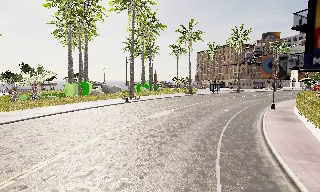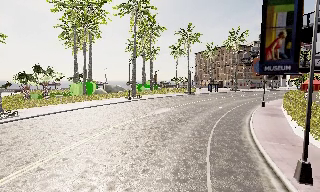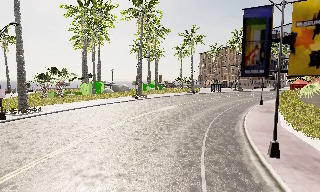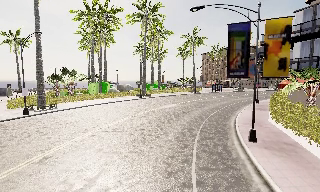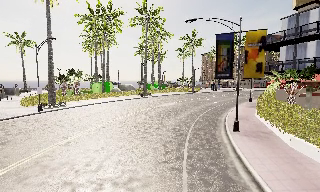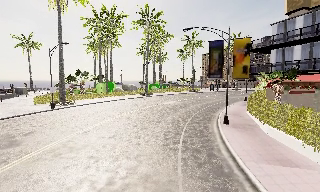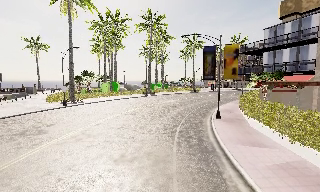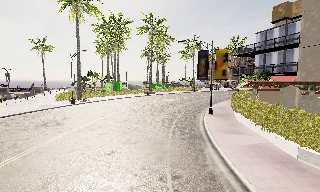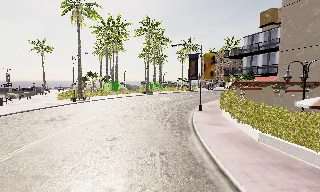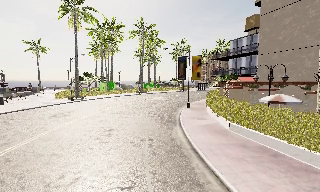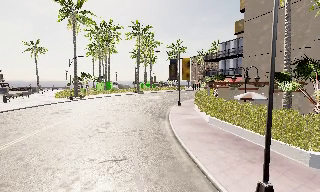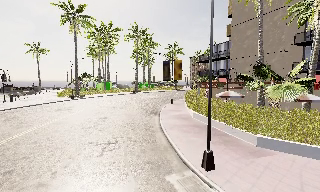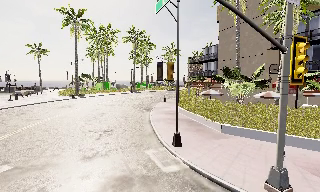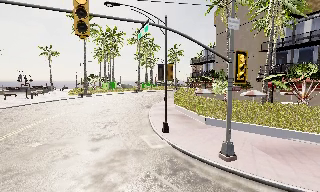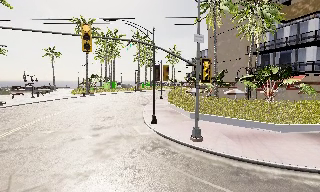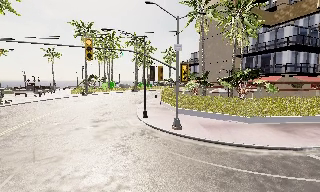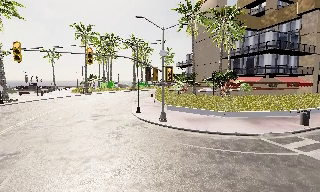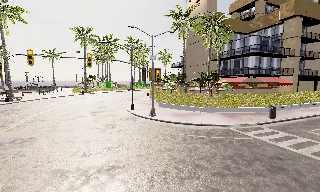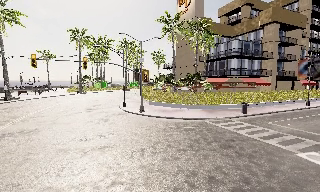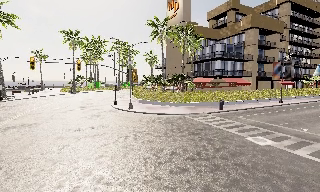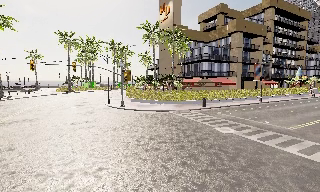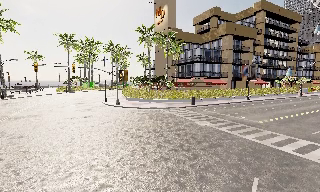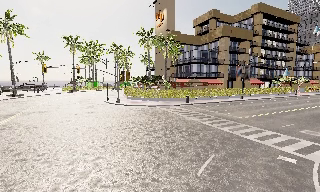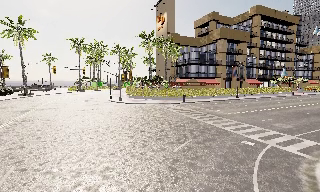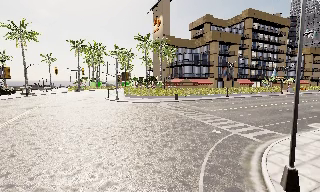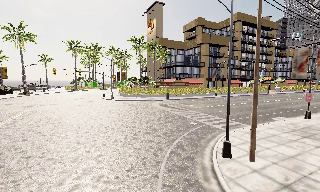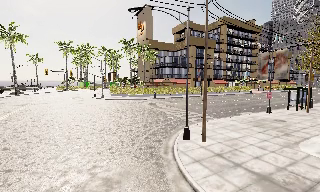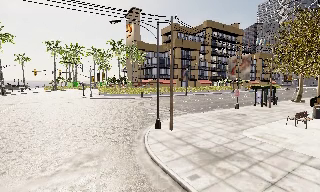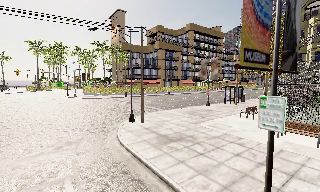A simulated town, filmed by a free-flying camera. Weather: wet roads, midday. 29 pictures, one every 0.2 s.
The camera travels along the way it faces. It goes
backward.
0.0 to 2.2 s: The camera travels backward, about 20 m, so what stands in front gets smaller.
2.2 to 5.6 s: The camera pans to its right, which is clockwise from overhead, by about 10 degrees. It travels backward and to its right, about 40 m, so what stands in front gets smaller.
The film runs backward here.
